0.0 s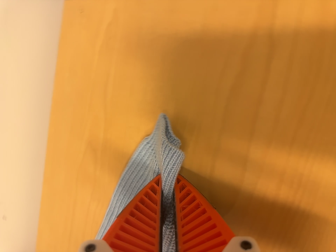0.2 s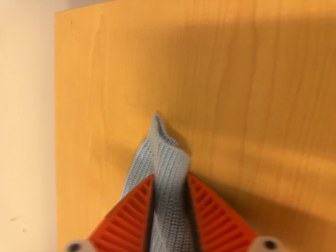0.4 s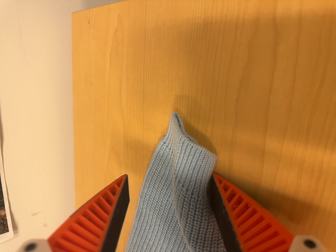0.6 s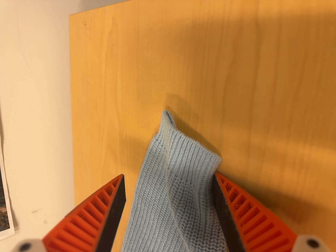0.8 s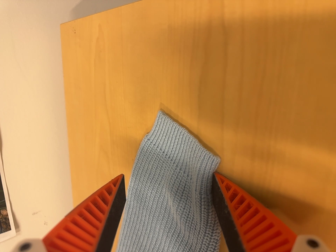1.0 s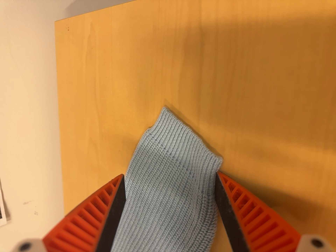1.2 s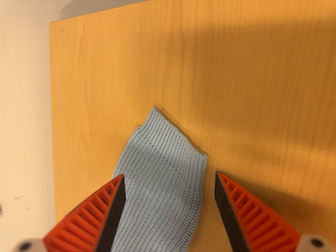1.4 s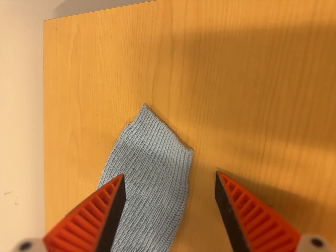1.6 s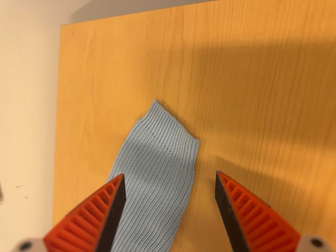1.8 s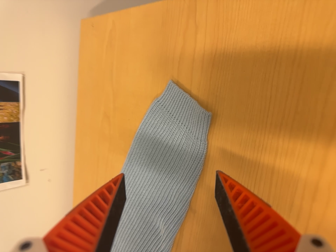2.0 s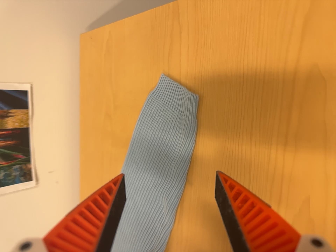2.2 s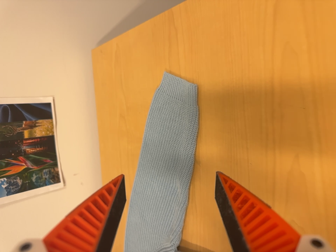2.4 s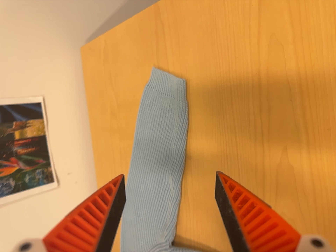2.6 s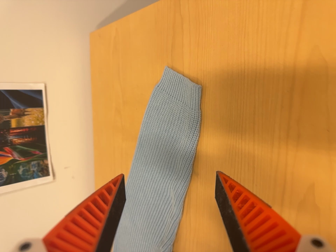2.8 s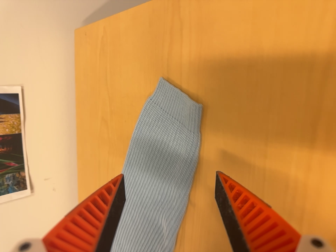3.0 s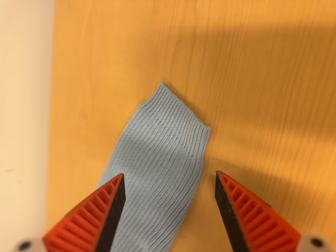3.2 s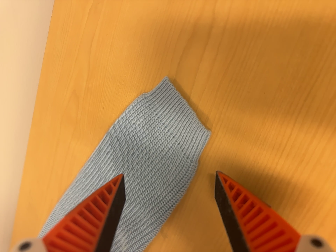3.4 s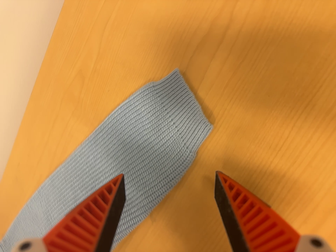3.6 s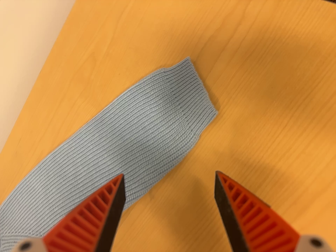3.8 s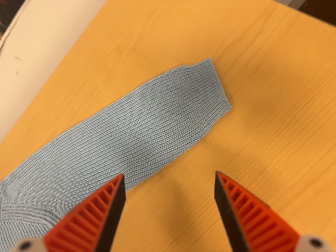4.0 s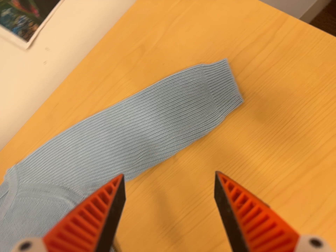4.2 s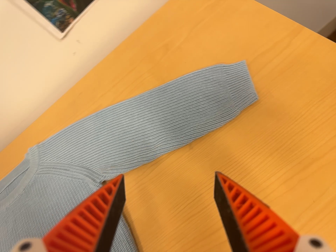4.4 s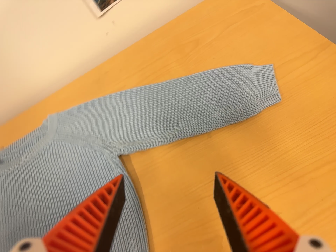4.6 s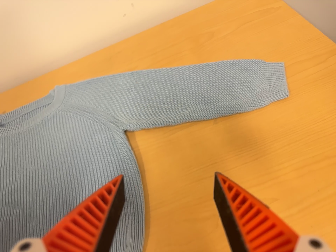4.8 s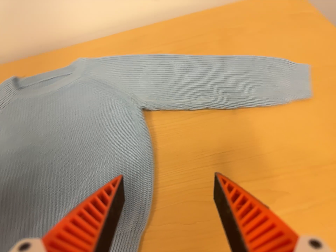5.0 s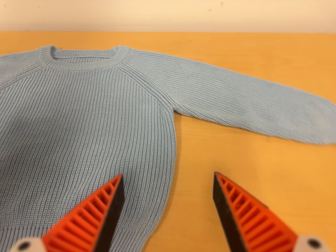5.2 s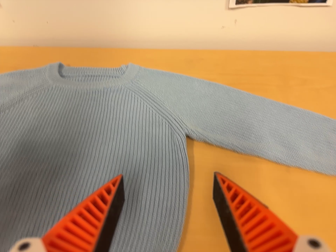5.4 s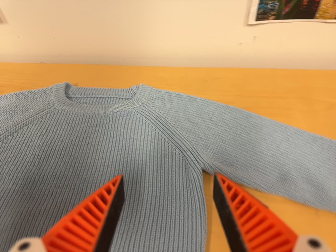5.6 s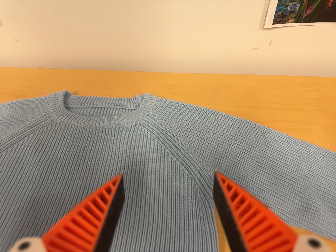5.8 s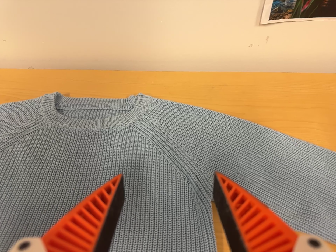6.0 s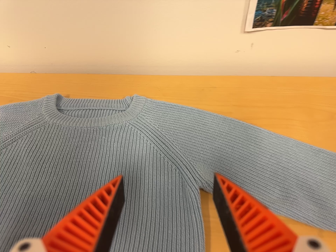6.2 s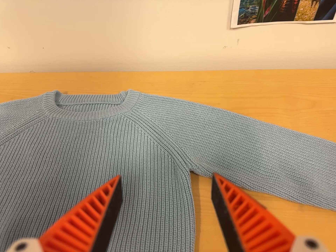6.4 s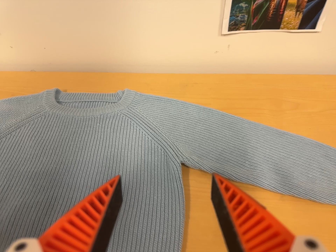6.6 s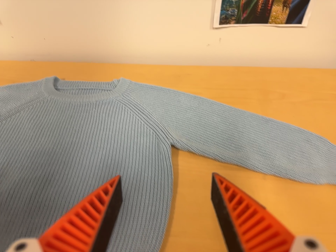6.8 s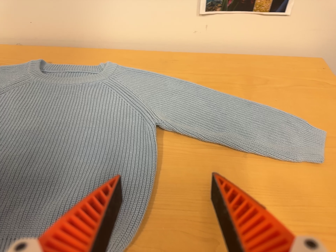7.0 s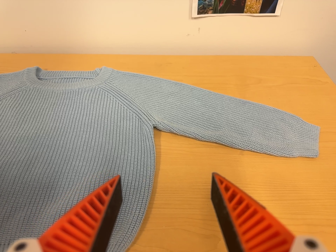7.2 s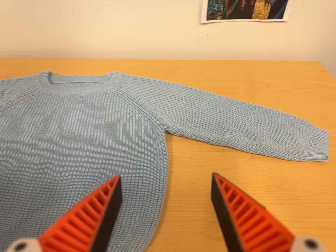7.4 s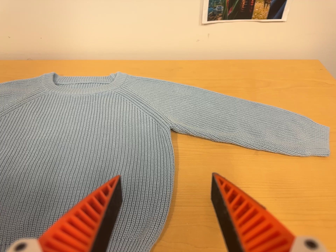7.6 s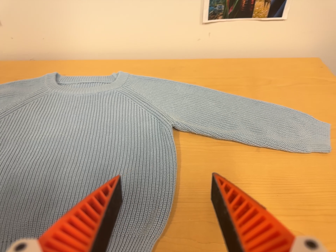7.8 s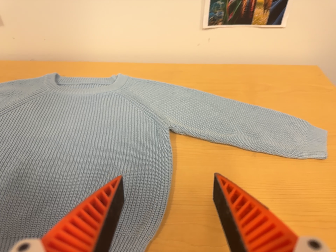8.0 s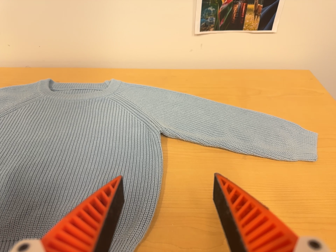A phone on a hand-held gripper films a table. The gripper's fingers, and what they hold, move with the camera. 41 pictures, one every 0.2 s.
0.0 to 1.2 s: The camera travels to its right and backward, about 9 cm.
1.2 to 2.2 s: The camera travels backward and toward the bottom of its view, about 22 cm, so what stands in front gets smaller. Its aim tips toward the top of its view by about 10 degrees.
2.2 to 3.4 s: The camera pans to its right by about 15 degrees. It travels forward and toward the top of its view, about 18 cm, so what stands in front looms larger. Its aim tips toward the bottom of its view by about 15 degrees. It rolls about its line of sight by about 30 degrees, and the scene rotates clockwise.
3.4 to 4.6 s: The camera travels toward the bottom of its view, to its left and backward, about 30 cm. Its aim tips toward the top of its view by about 10 degrees. It rolls about its line of sight by about 40 degrees, and the scene rotates clockwise.
4.6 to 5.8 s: The camera travels forward, to its left and toward the top of its view, about 18 cm, so what stands in front looms larger. It rolls about its line of sight by about 25 degrees, and the scene rotates clockwise.
5.8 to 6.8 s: The camera travels backward and toward the bottom of its view, about 18 cm, so what stands in front gets smaller.
6.8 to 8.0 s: The camera shifts only a little, or ends up much as it began.
The film runs backward here.
